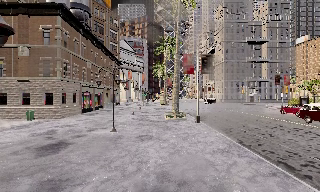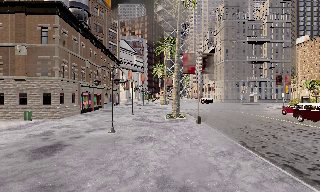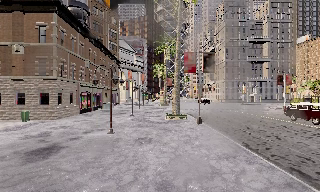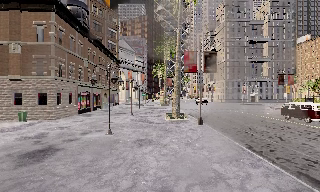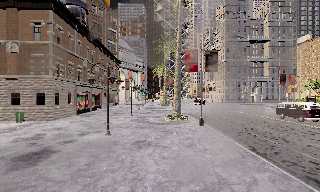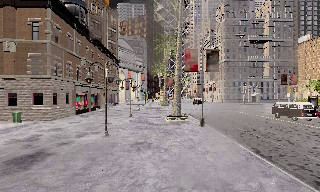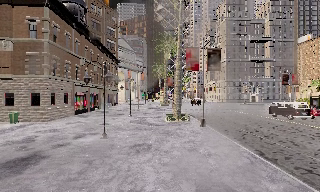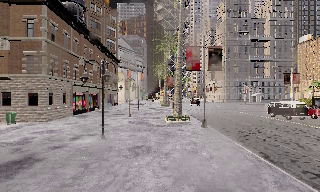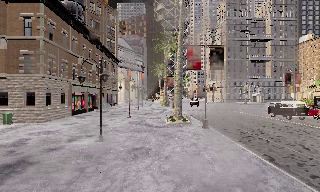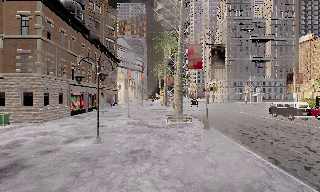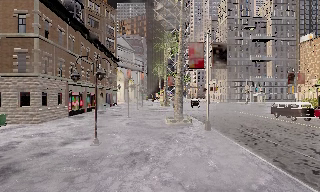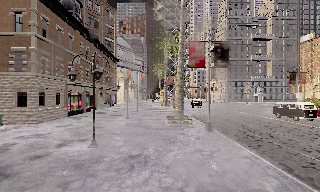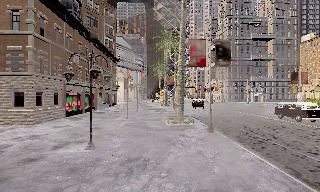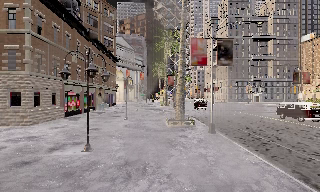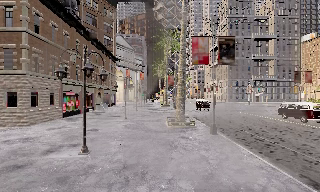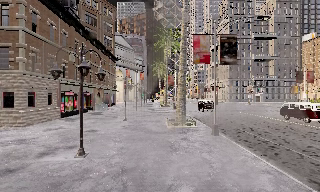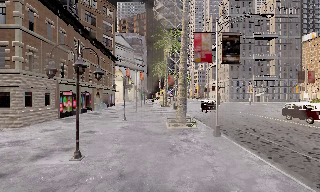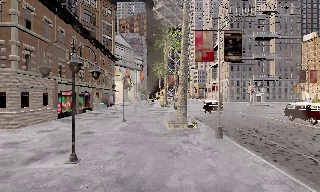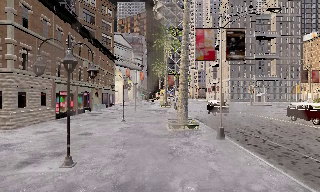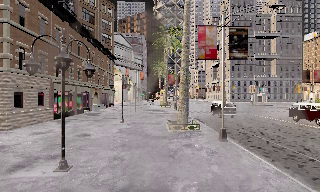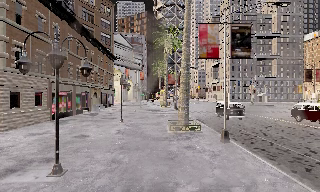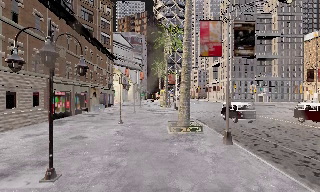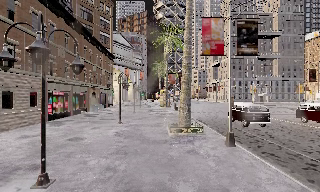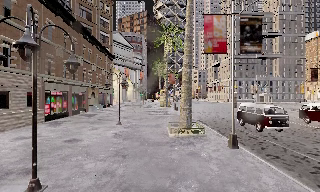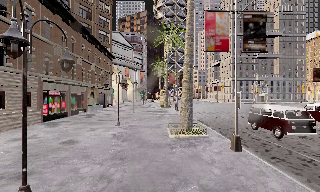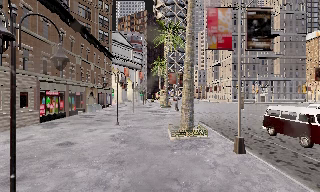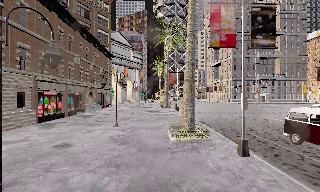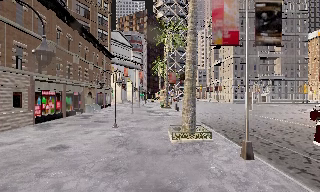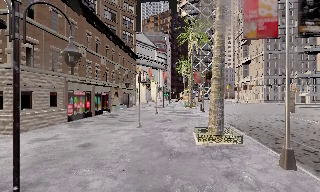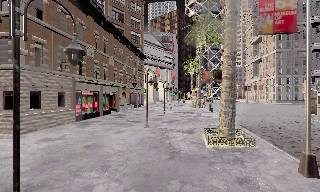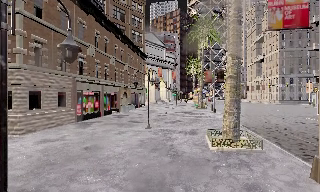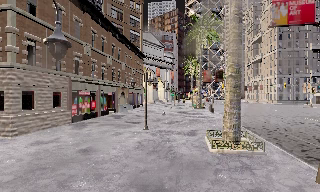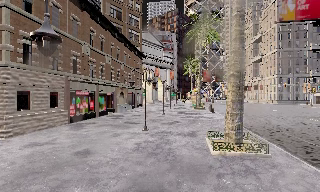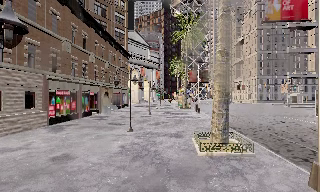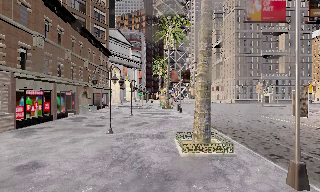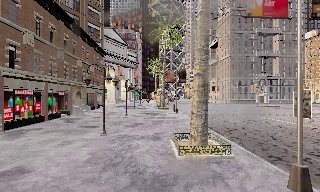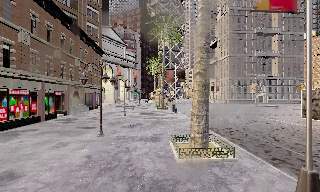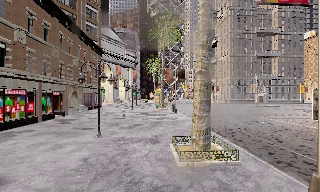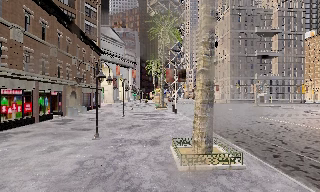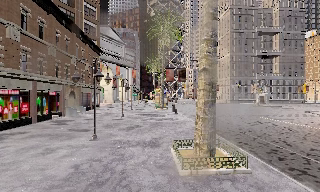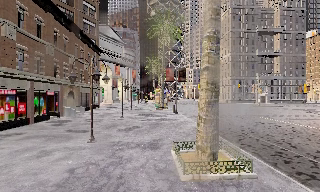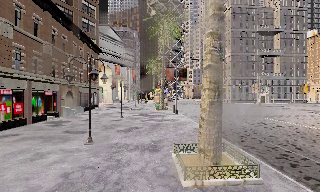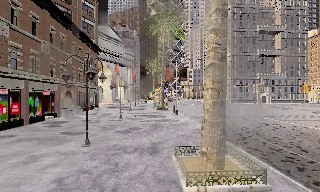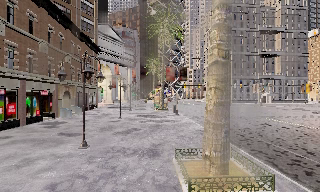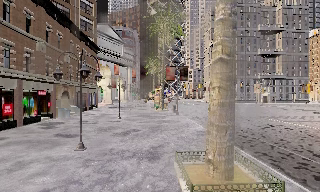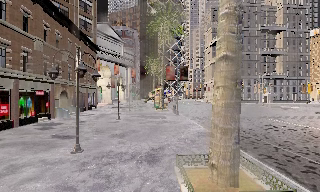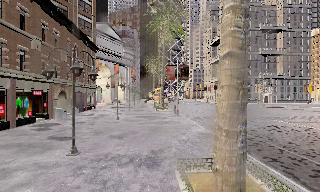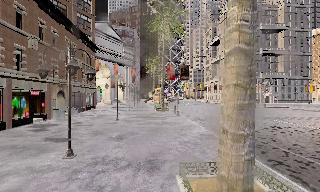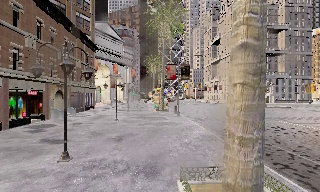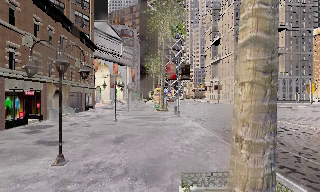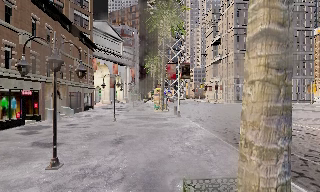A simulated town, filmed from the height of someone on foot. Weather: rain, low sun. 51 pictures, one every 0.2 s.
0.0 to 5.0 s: The camera travels forward, about 8 m, so what stands in front looms larger.
5.0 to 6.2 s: The camera pans to its left, which is counterclockwise from overhead, by about 10 degrees. It travels forward, about 2 m, so what stands in front looms larger.
6.2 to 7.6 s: The camera pans to its right, which is clockwise from overhead, by about 15 degrees. It travels forward, about 2 m, so what stands in front looms larger.
7.6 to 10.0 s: The camera travels forward, about 4 m, so what stands in front looms larger.
The film runs forward here.
